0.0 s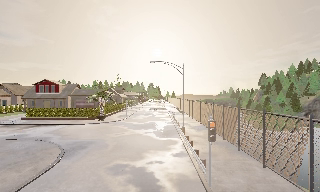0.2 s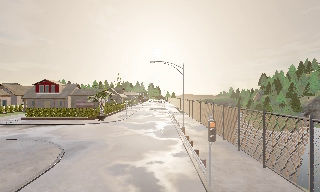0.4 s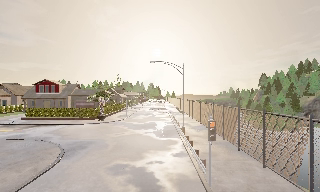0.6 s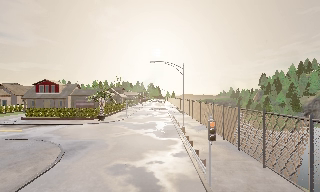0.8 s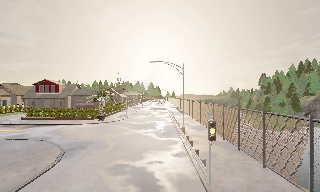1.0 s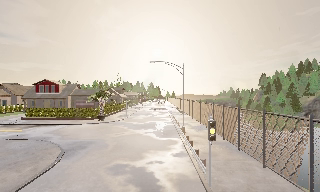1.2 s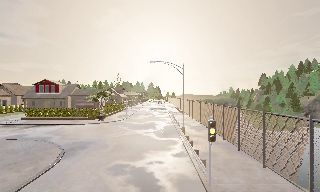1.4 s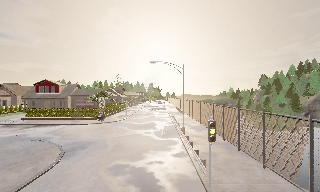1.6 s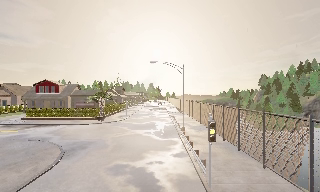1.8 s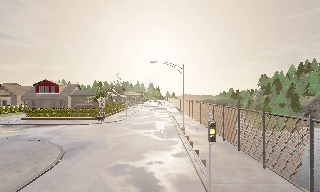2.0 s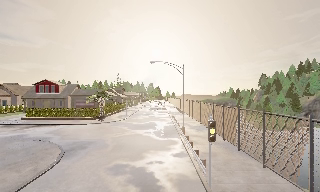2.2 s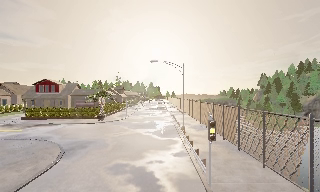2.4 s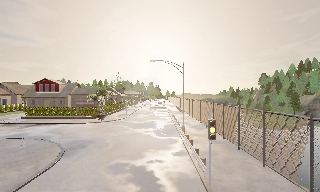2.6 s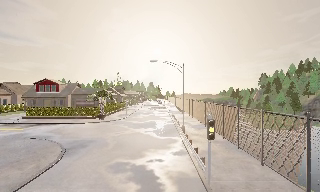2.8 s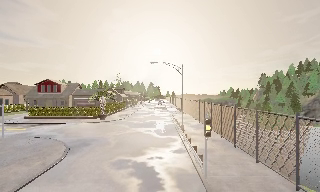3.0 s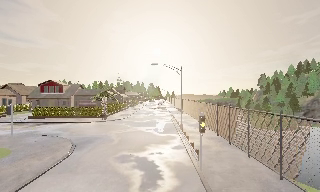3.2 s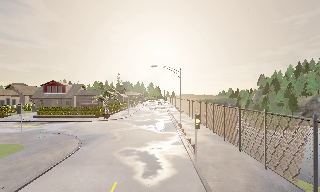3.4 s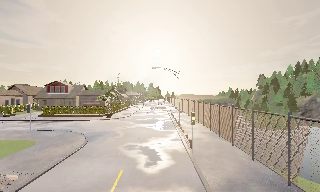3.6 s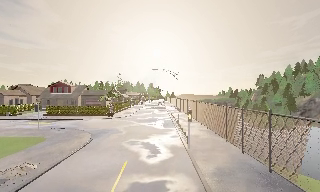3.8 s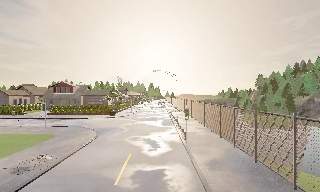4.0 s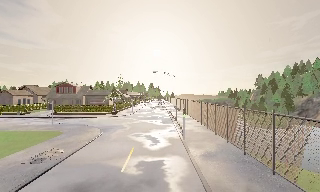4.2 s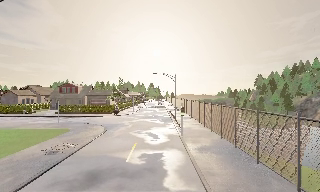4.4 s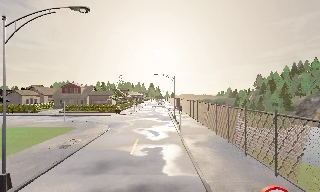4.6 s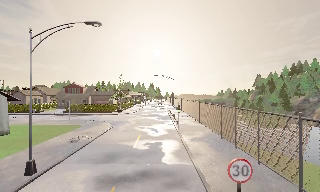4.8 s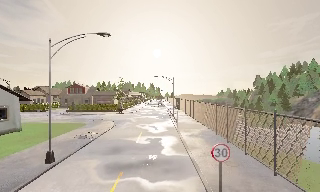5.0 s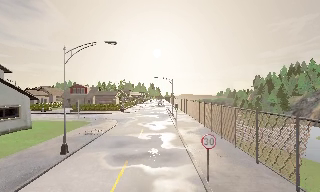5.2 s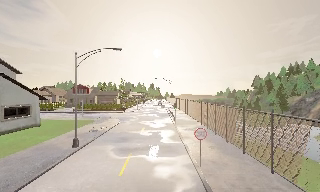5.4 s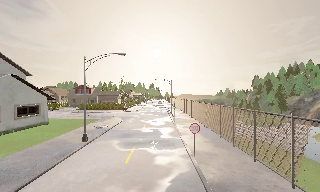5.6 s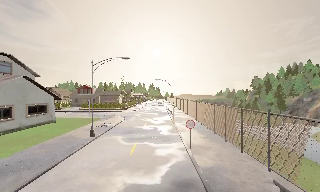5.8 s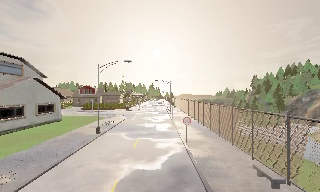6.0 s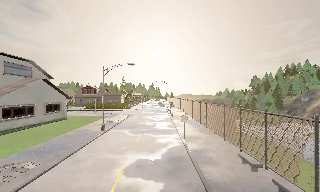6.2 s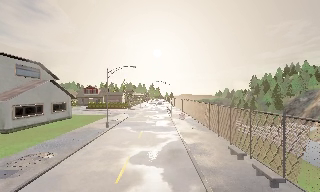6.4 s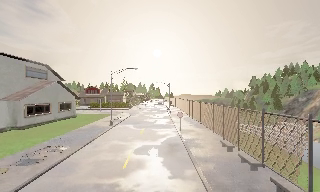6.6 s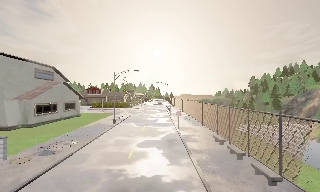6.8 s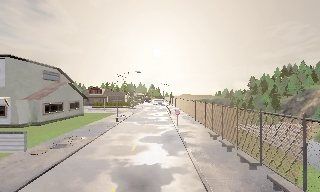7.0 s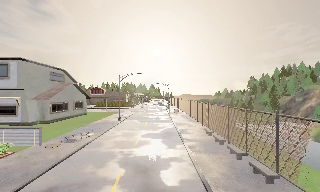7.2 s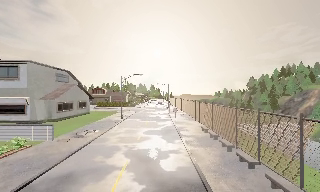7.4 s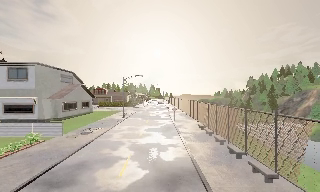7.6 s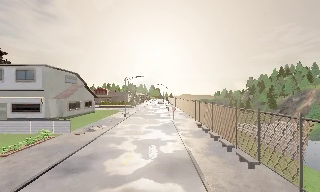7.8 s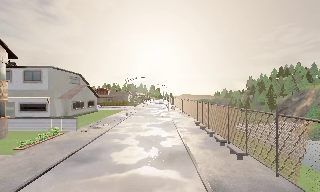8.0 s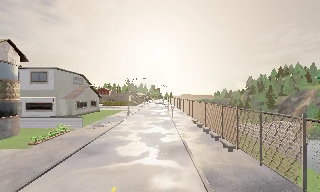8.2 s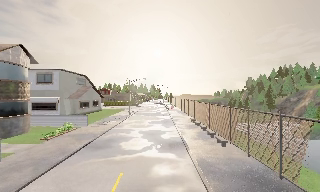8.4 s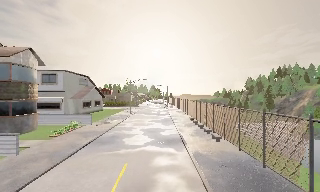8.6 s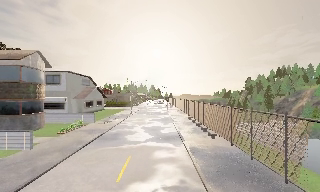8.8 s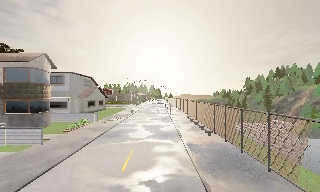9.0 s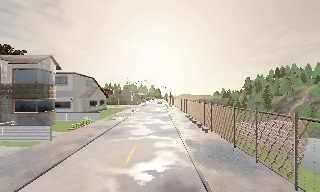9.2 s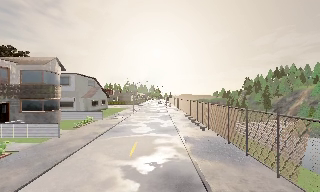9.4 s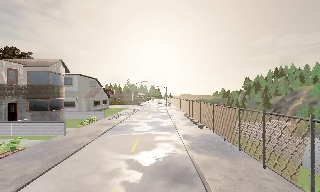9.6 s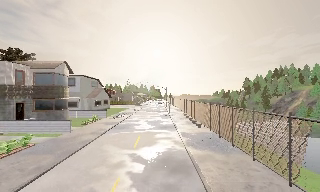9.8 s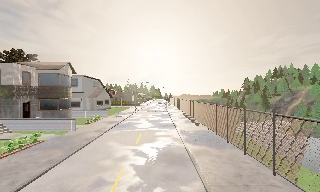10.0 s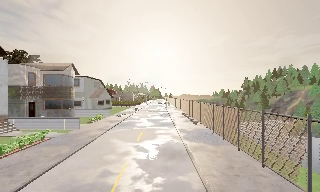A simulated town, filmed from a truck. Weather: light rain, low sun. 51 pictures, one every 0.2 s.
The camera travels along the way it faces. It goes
backward.
0.0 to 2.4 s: The camera keeps its place and its aim.
2.4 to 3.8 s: The camera travels backward, about 6 m, so what stands in front gets smaller. It gains speed.
3.8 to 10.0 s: The camera travels backward, about 40 m, so what stands in front gets smaller.
The film runs backward here.
